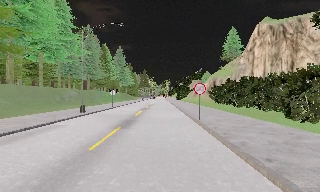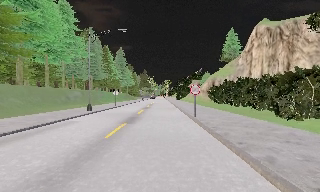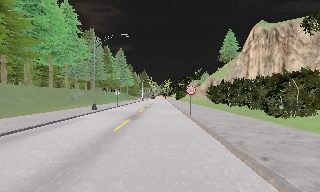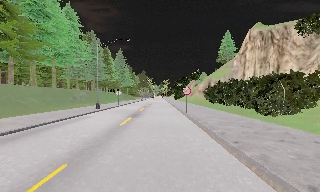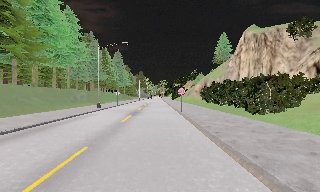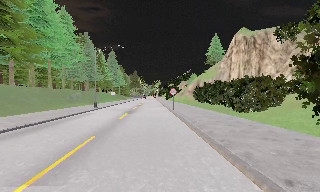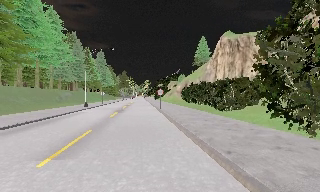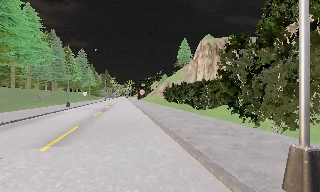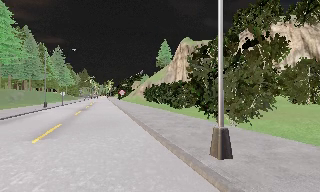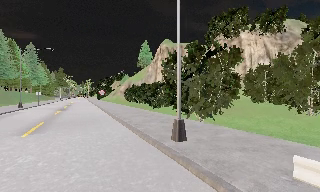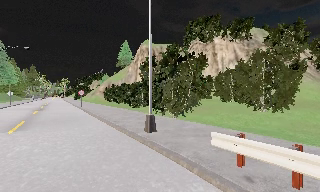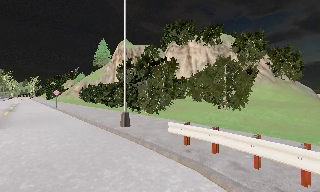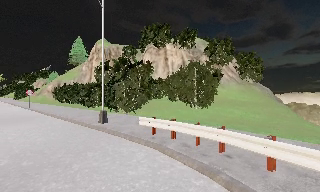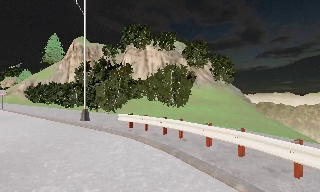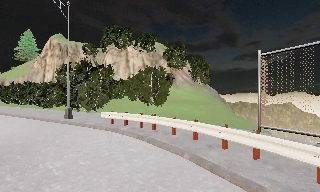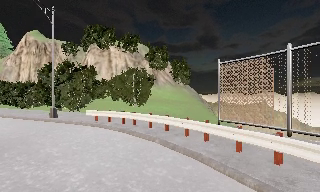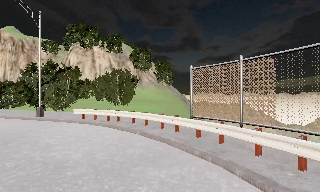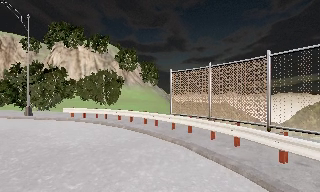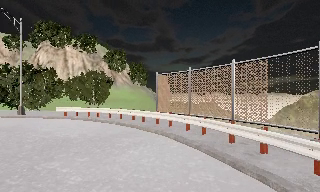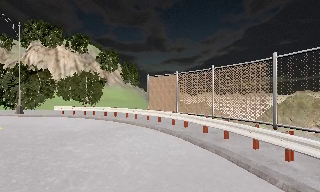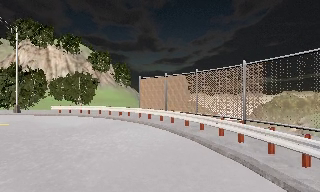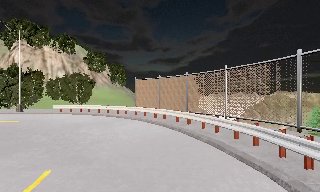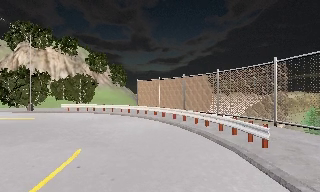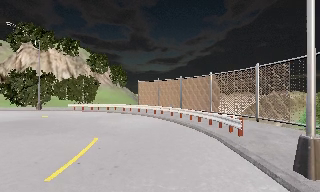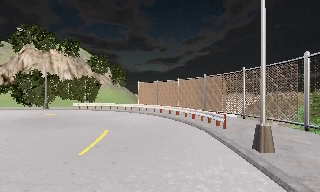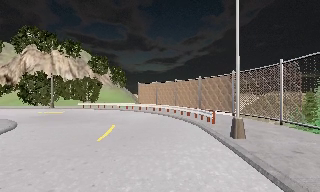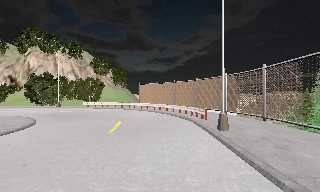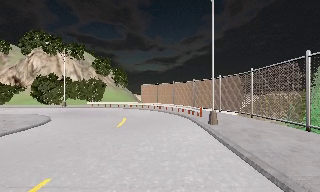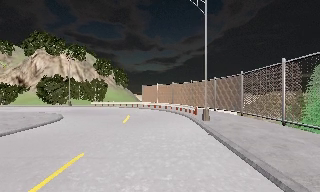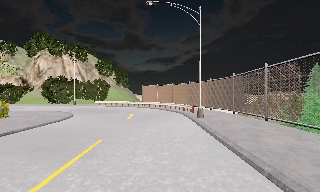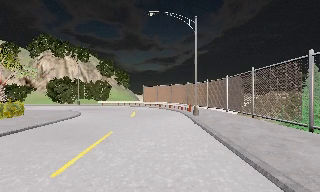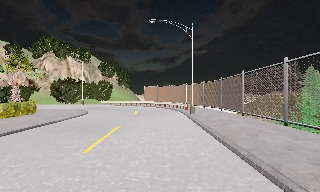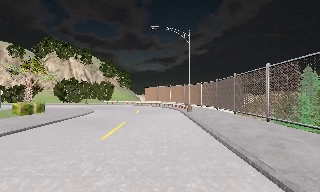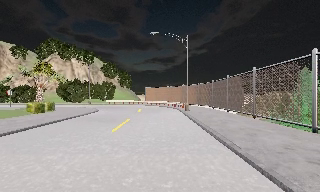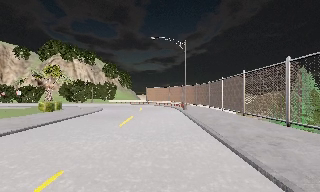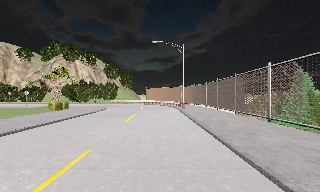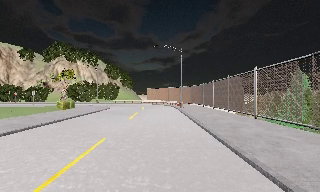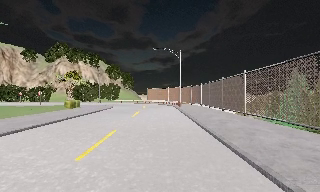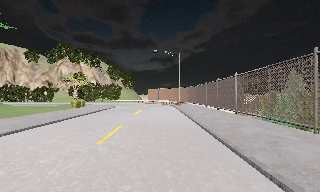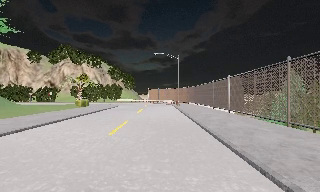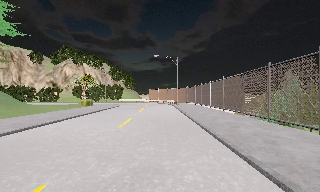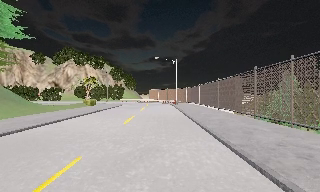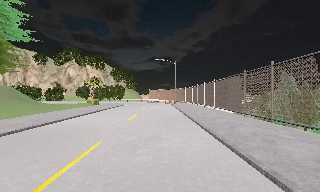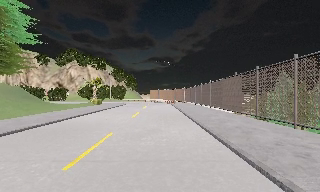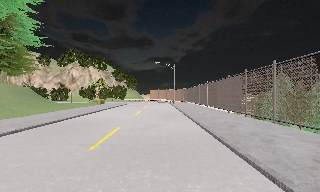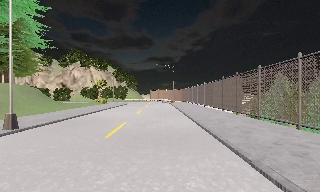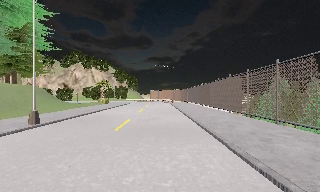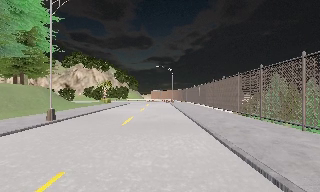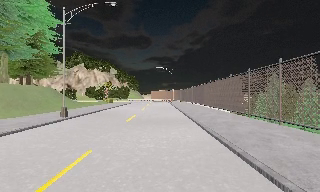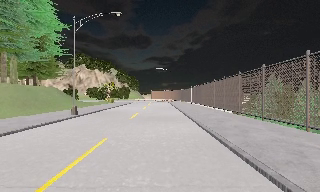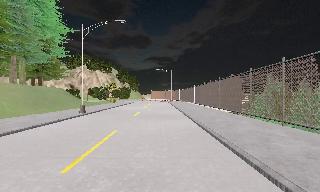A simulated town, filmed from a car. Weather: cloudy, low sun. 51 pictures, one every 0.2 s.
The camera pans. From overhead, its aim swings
clockwise.
The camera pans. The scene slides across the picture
to the left.
0.0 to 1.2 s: The camera travels backward, about 8 m, so what stands in front gets smaller.
1.2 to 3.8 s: The camera pans to its right, which is clockwise from overhead, by about 80 degrees. It travels backward, about 17 m.
3.8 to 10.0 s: The camera travels backward, about 40 m, so what stands in front gets smaller.
The film runs backward here.
